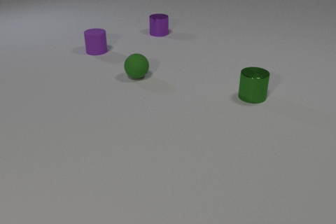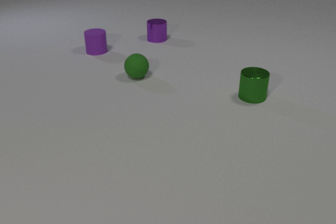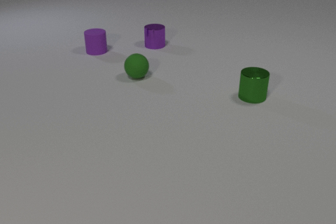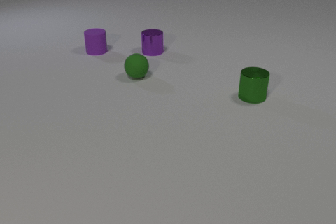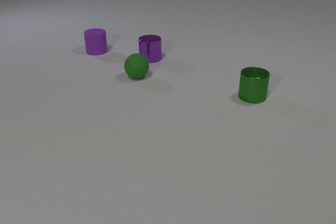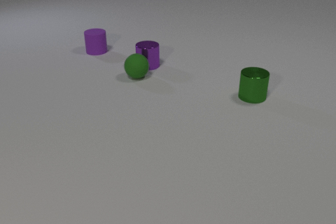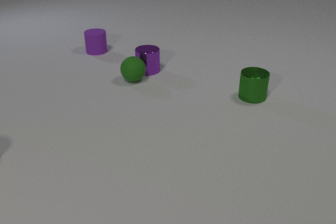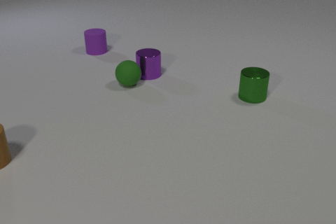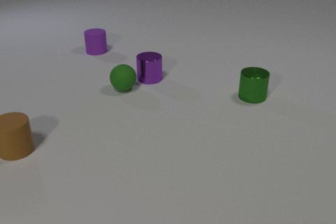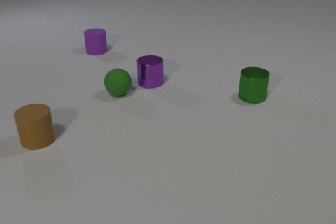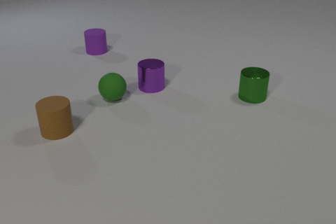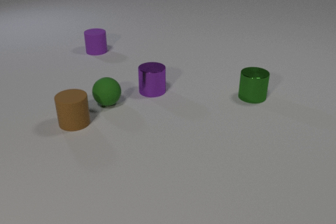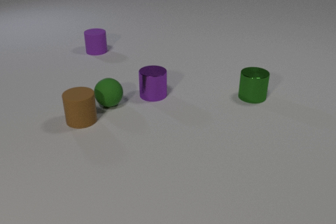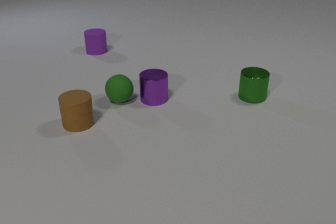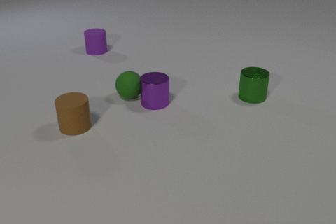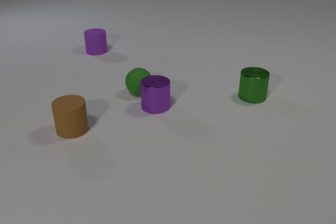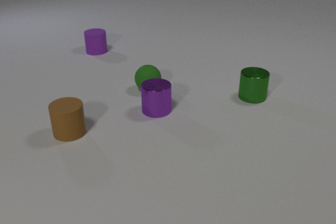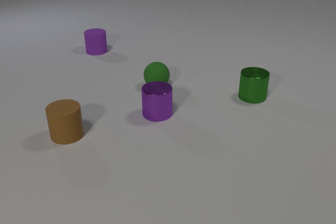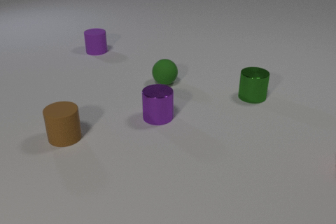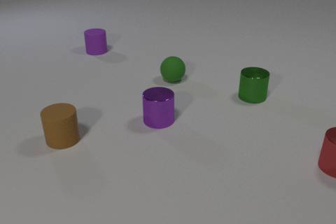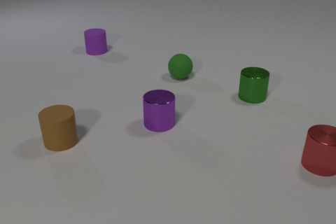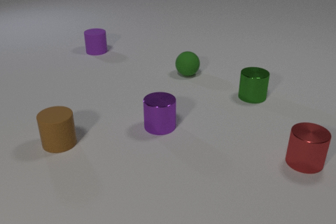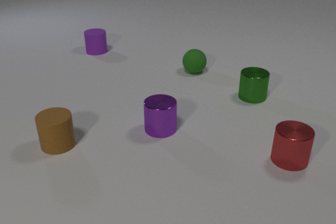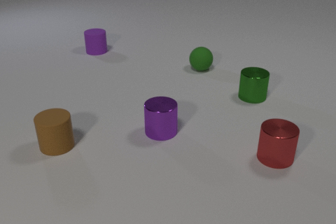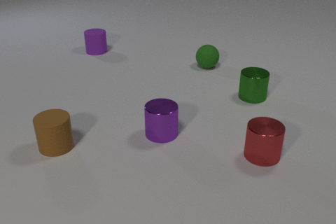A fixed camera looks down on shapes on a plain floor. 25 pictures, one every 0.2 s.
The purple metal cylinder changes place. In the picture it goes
toward the camera.
0.0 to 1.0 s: The purple metal cylinder slides toward the camera.
1.0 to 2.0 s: The purple metal cylinder slides toward the camera. The green rubber sphere rolls toward the camera and to the left. The brown rubber cylinder comes in at the left edge, slides to the right and away from the camera. The purple metal cylinder and the green rubber sphere collide.
2.0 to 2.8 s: The purple metal cylinder slides toward the camera. The green rubber sphere rolls to the right. The brown rubber cylinder slides to the right. The green rubber sphere and the brown rubber cylinder collide.
2.8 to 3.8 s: The purple metal cylinder slides toward the camera. The green rubber sphere rolls to the right and away from the camera. The brown rubber cylinder slides toward the camera and to the left. The red metal cylinder comes in at the right edge, slides to the left.
3.8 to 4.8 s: The purple metal cylinder slides toward the camera. The green rubber sphere rolls away from the camera and to the right. The brown rubber cylinder slides toward the camera. The red metal cylinder slides to the left.
How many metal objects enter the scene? 1.
What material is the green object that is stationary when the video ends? metal.
What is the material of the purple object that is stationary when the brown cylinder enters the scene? rubber.
